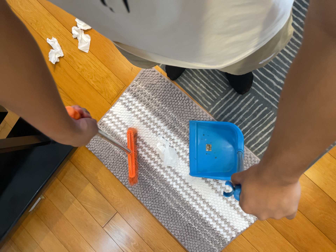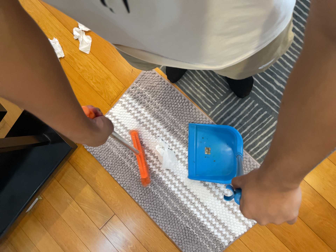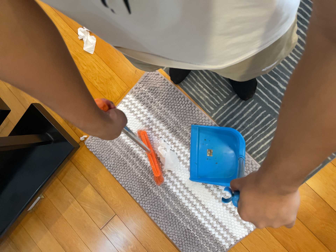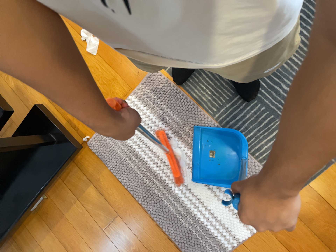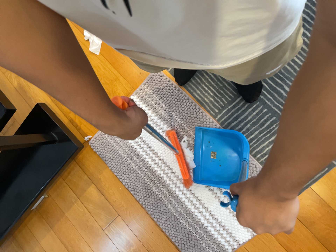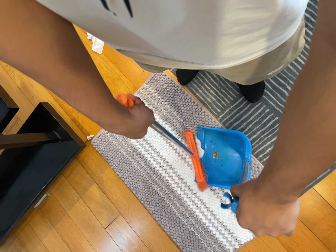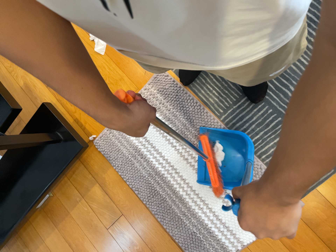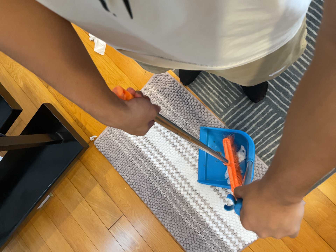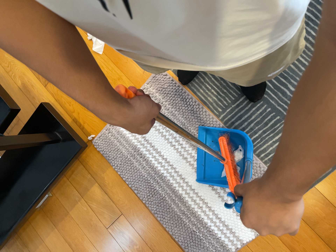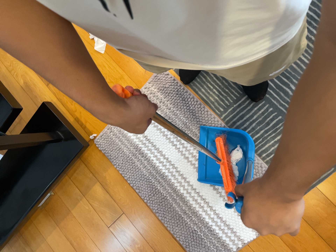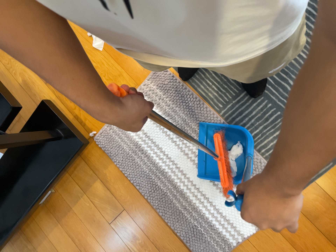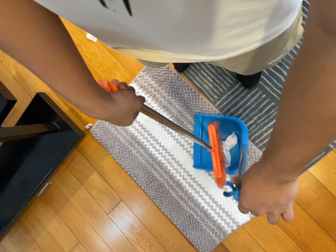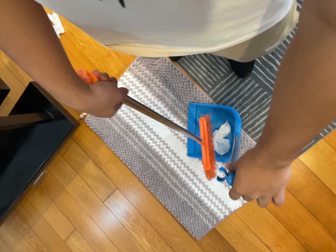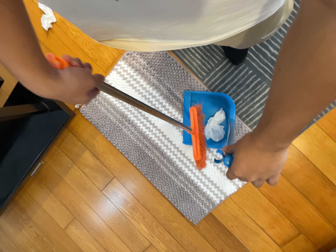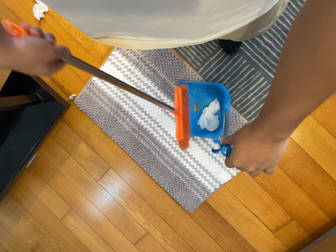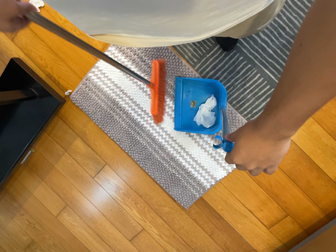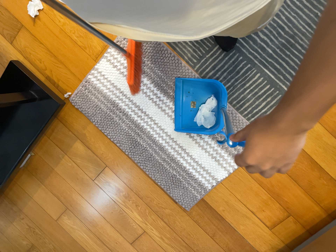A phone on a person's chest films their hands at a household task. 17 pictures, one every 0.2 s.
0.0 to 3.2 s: The camera's aim tips toward the bottom of its view by about 10 degrees, and the scene shifts upward.
The film runs forward here.
